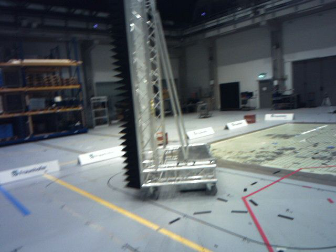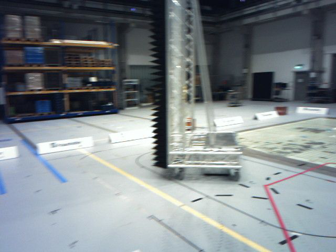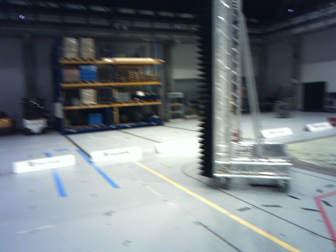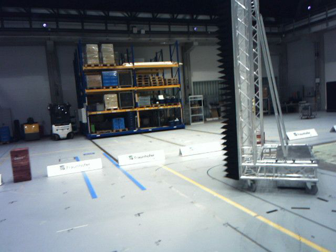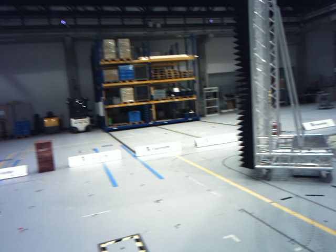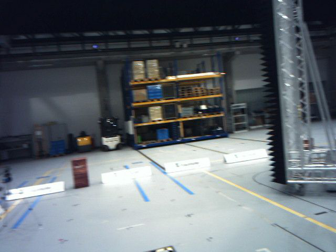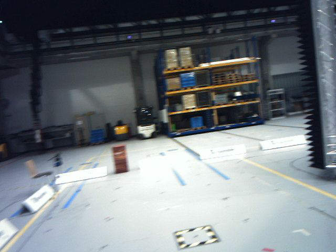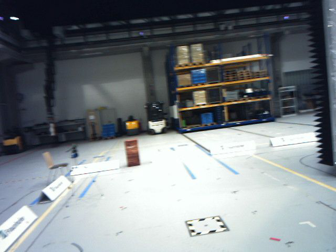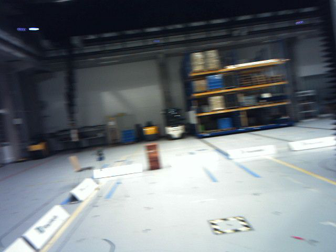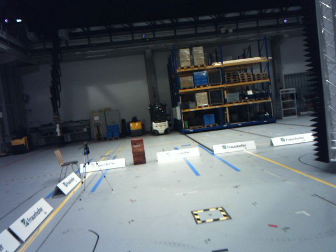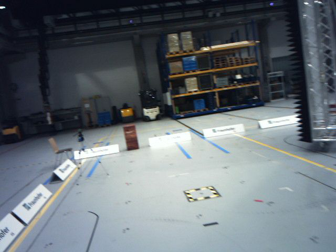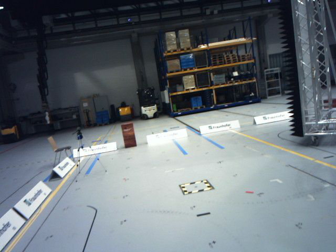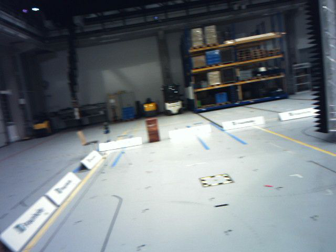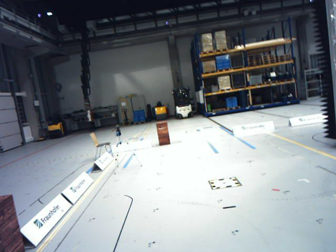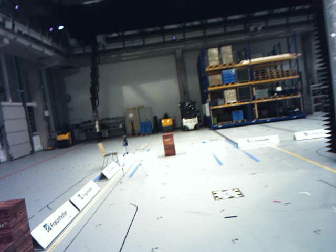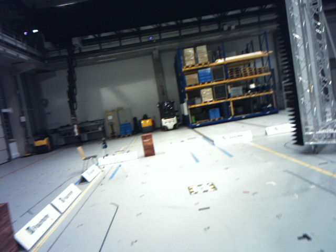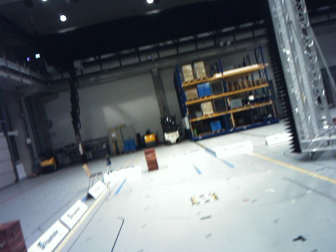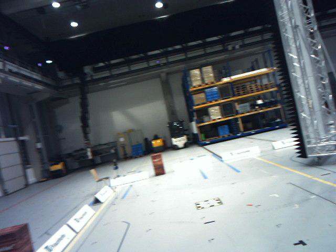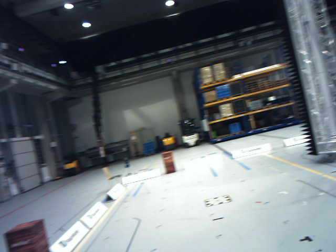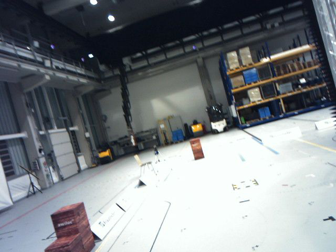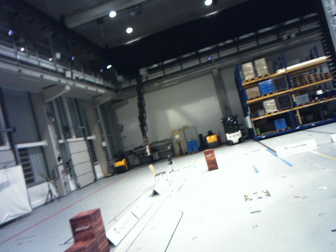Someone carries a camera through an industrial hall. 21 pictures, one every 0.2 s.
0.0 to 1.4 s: The camera pans to its left, which is counterclockwise from overhead, by about 35 degrees. It travels backward, about 1.4 m.
1.4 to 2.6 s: The camera travels backward, about 1.2 m, so what stands in front gets smaller.
2.6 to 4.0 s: The camera travels backward, about 1.4 m, so what stands in front gets smaller. Its aim tips upward by about 10 degrees, and the scene shifts downward.
The film runs backward here.
